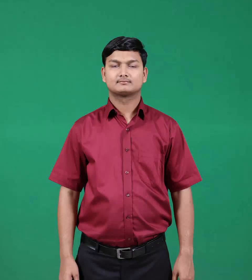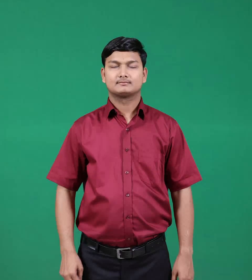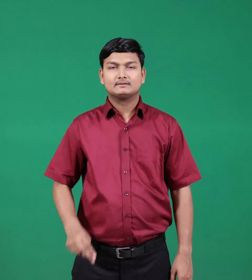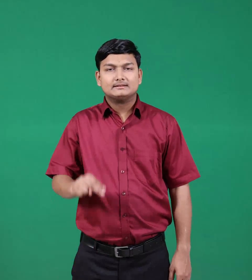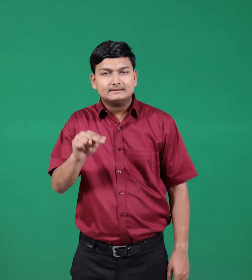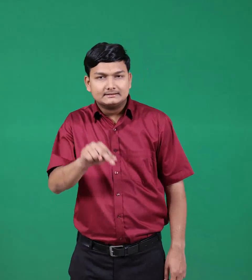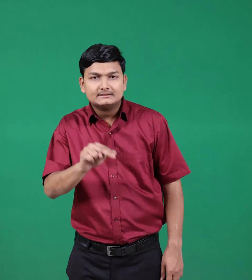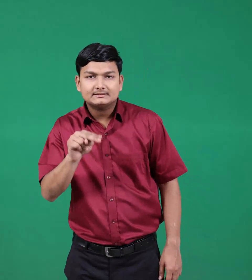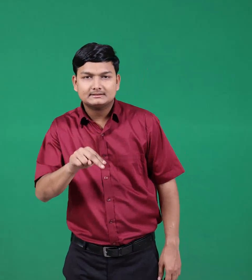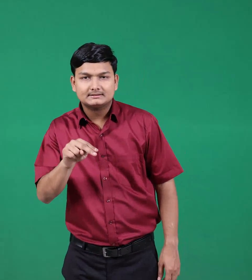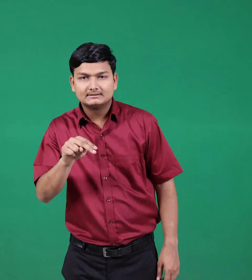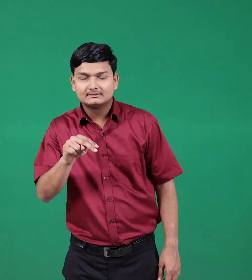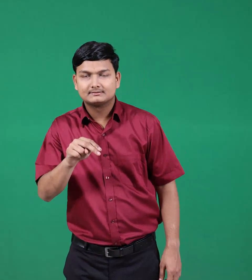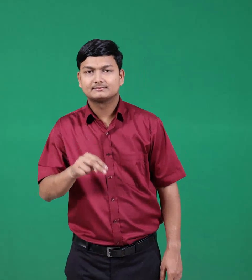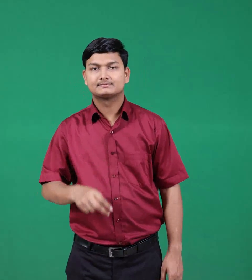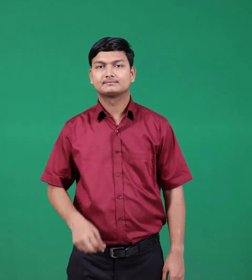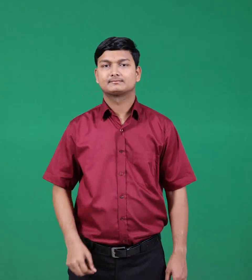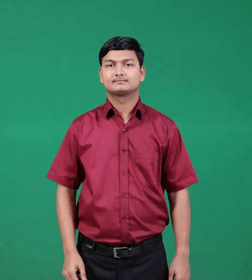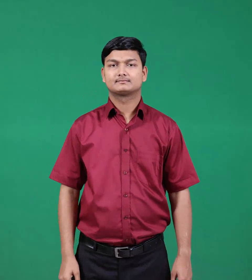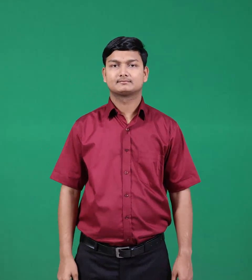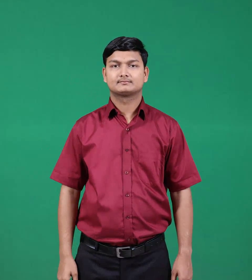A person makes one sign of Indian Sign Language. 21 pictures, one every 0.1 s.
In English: need
